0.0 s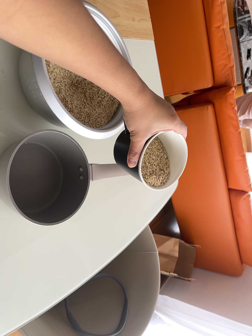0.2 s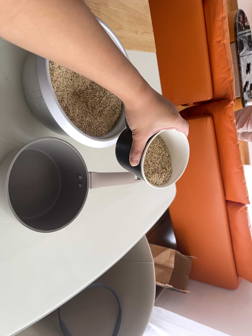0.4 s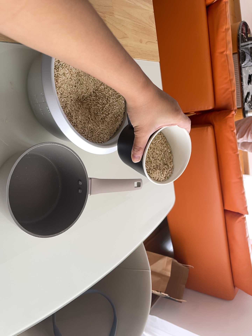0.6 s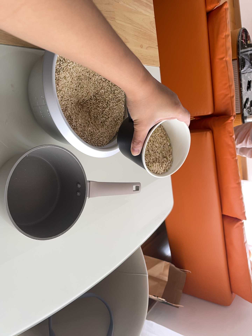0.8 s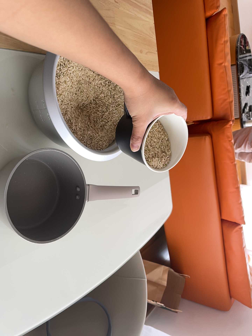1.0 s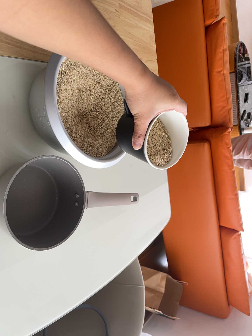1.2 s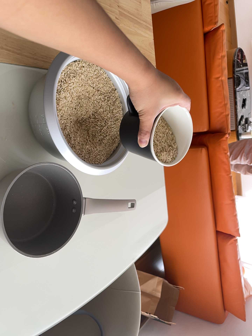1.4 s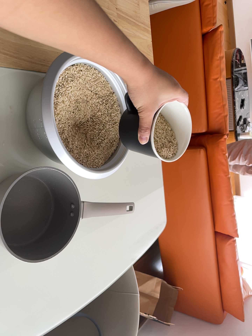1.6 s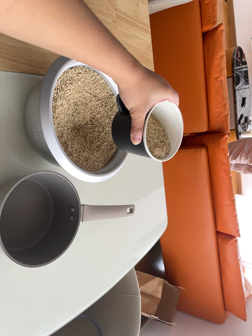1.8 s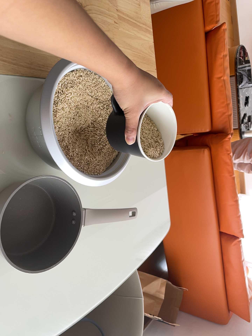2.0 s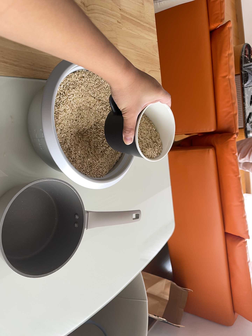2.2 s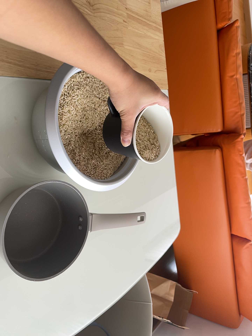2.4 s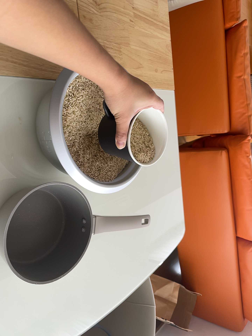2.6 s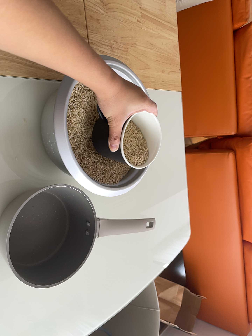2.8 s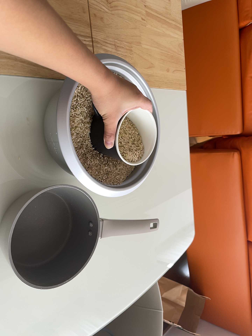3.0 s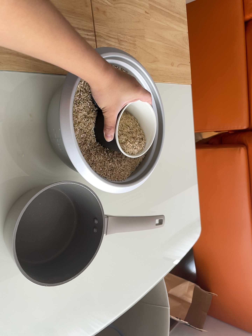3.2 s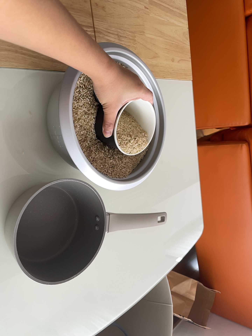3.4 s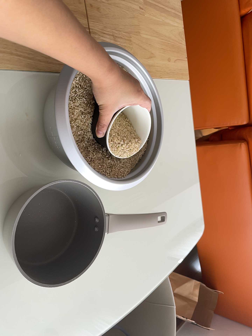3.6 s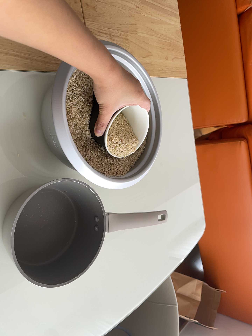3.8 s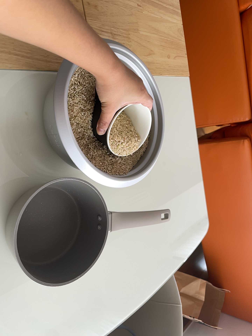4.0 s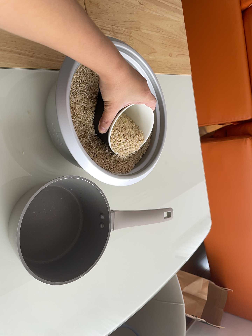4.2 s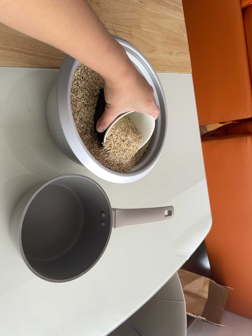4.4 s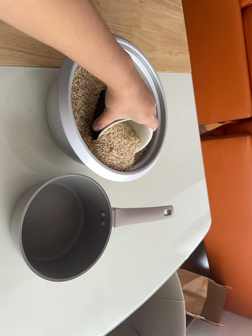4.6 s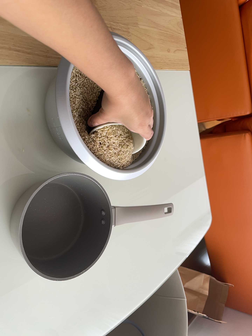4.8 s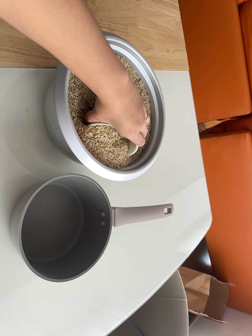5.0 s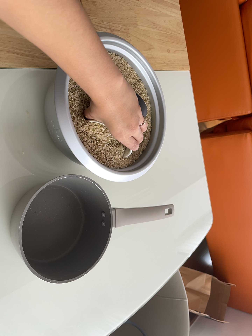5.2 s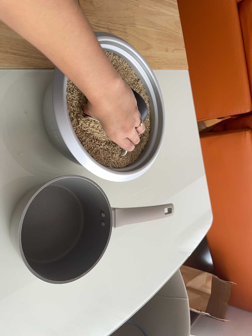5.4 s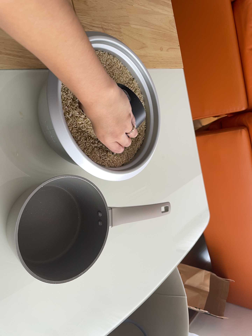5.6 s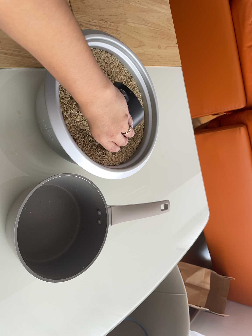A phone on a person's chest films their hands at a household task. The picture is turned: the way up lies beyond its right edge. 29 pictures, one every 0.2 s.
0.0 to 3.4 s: The camera travels toward the top of its view and forward, about 8 cm, so close, fixed things drift downward.
3.4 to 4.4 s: The camera keeps its place and its aim.
4.4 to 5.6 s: The camera shifts only a little, or ends up much as it began.
The film runs backward here.
